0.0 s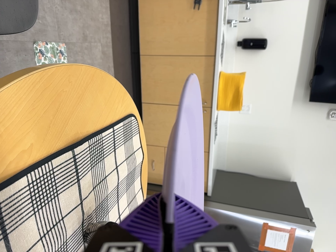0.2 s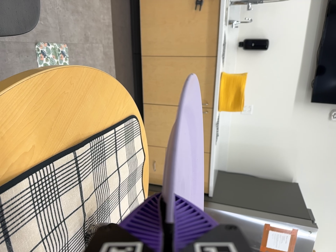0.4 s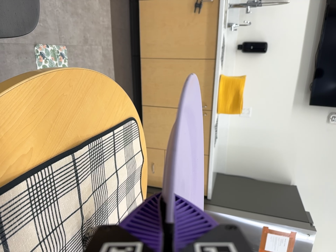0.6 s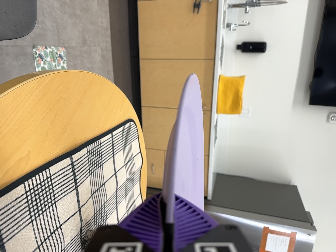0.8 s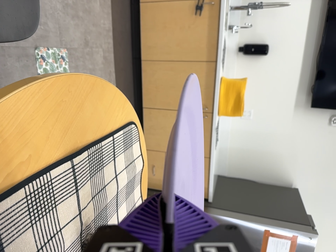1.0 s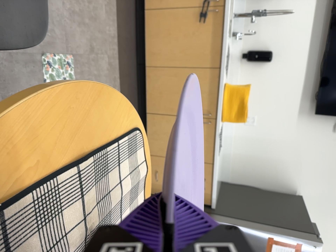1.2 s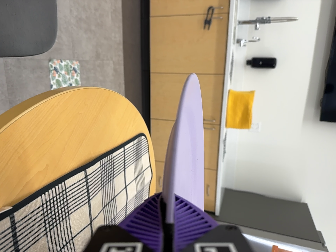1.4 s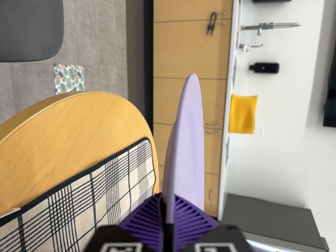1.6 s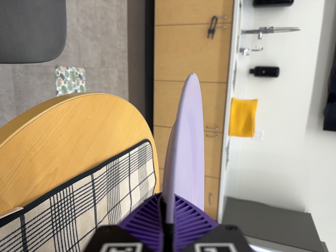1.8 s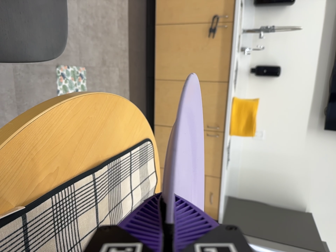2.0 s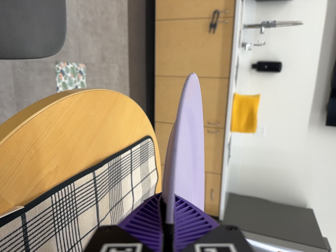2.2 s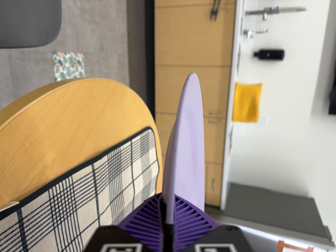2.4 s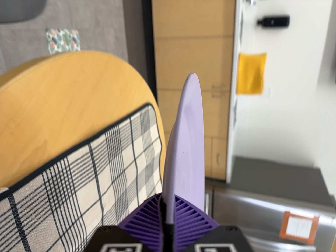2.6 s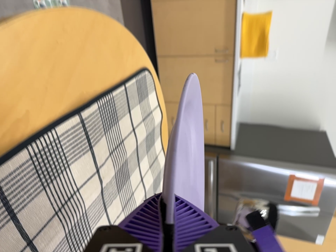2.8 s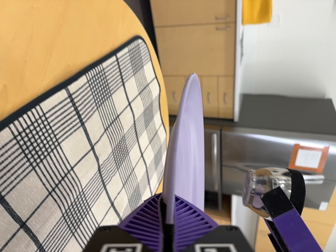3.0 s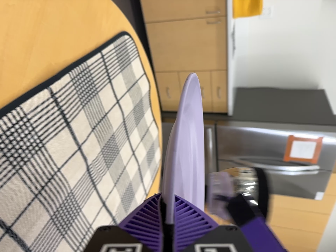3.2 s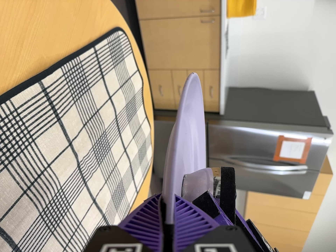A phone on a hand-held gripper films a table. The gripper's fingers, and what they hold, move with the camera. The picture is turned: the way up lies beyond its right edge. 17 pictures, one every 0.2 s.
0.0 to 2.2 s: The camera shifts only a little, or ends up much as it began.
2.2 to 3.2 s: The camera travels forward, about 12 cm, so what stands in front looms larger. Its aim tips toward the bottom of its view by about 20 degrees, and the scene shifts upward. It rolls about its line of sight by about 10 degrees, and the scene rotates counterclockwise.
The film runs backward here.
